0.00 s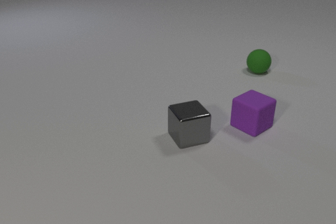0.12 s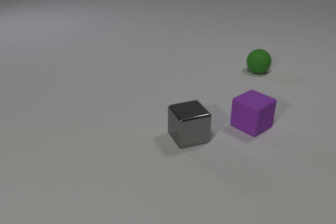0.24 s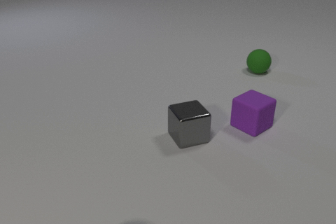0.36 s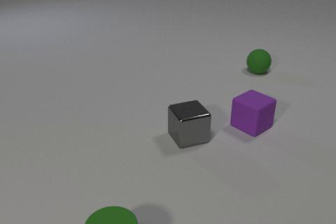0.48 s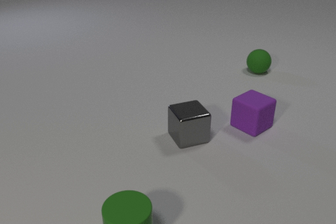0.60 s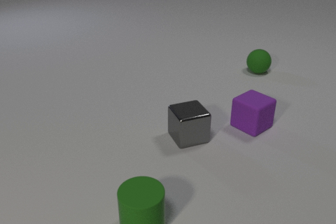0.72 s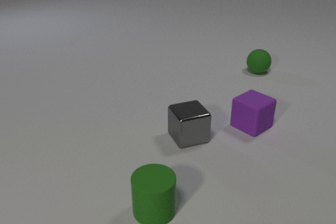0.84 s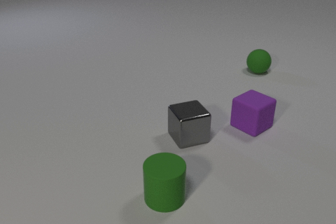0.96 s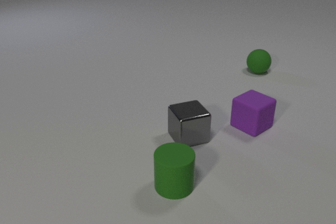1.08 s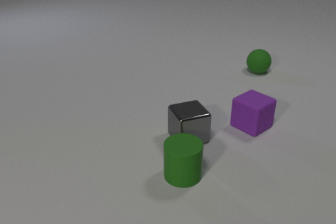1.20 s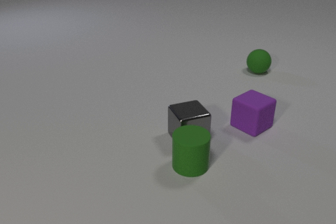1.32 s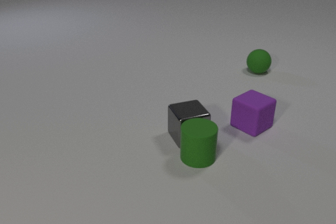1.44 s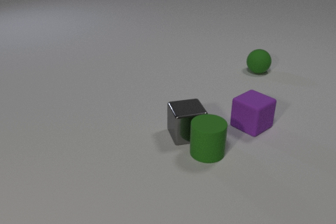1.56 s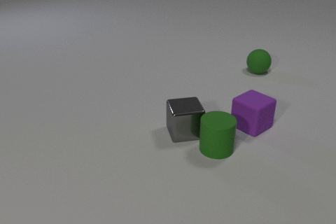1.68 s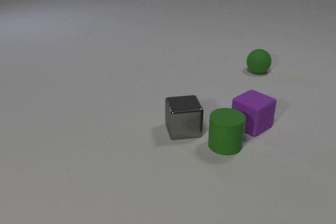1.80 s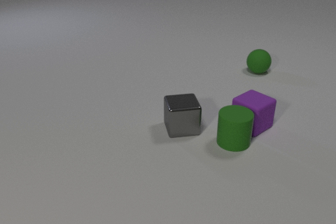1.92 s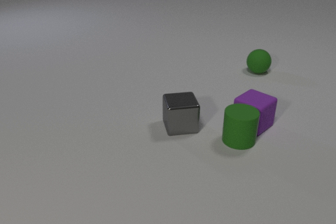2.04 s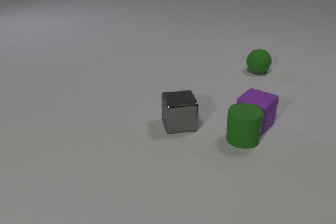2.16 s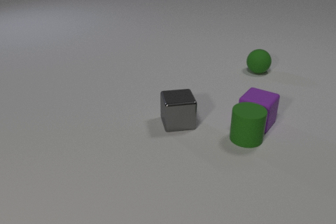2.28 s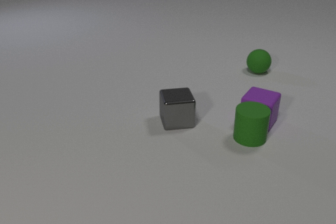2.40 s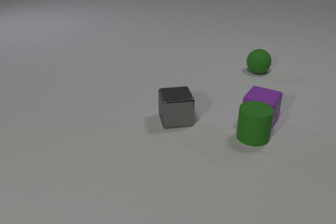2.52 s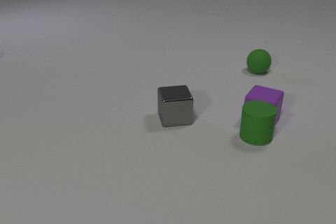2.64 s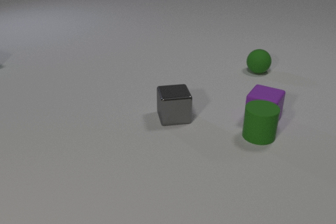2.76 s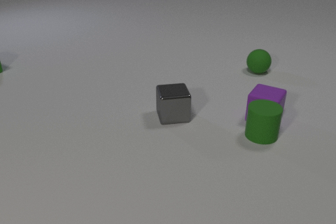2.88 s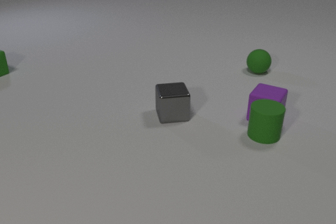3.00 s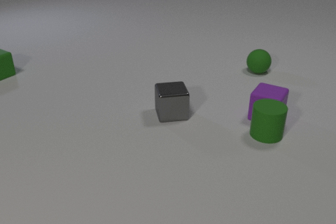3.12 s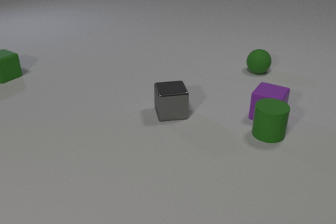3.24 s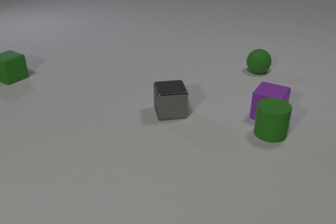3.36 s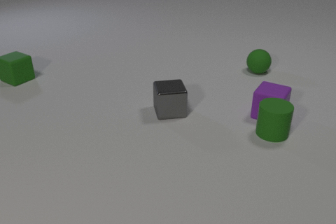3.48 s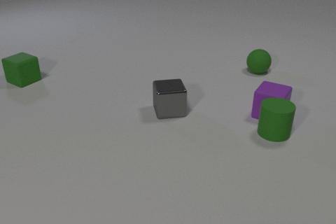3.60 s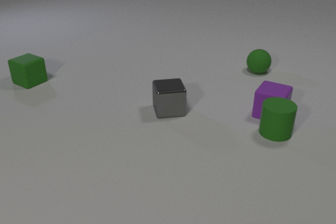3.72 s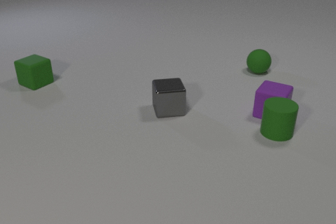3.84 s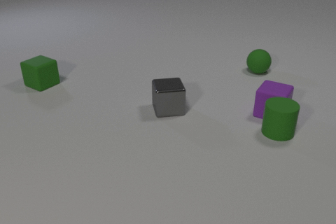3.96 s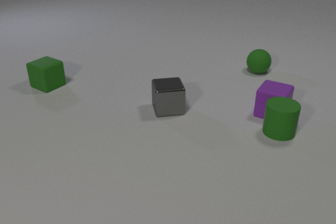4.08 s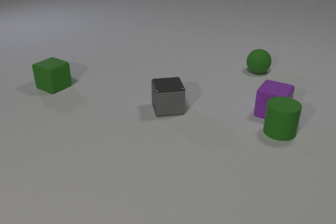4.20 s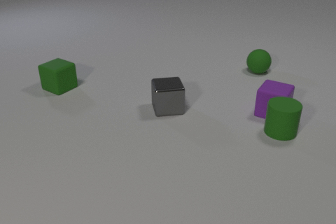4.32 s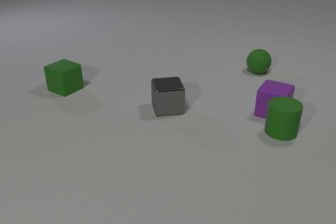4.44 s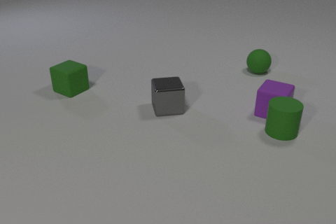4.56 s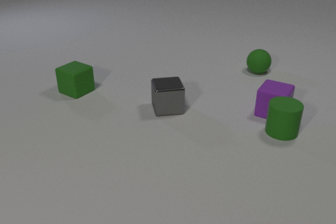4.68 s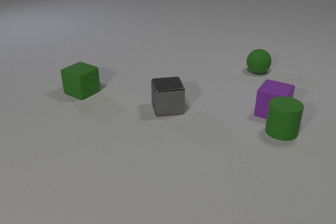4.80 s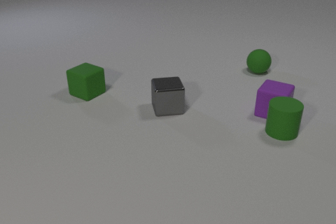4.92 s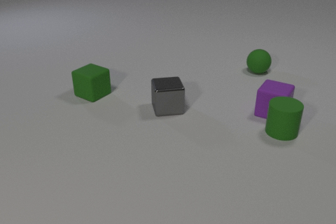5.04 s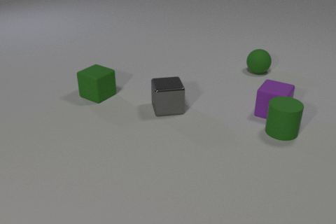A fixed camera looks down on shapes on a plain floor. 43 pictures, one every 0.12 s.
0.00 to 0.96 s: The green rubber cylinder comes in at the bottom edge, slides away from the camera and to the right.
0.96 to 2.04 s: The green rubber cylinder slides away from the camera and to the right. The gray metal cube slides away from the camera and to the left. The green rubber cylinder and the gray metal cube collide. The green rubber cylinder and the purple rubber cube collide.
2.04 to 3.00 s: The green rubber cylinder slides to the right and away from the camera. The gray metal cube slides away from the camera. The purple rubber cube slides away from the camera and to the right. The green rubber cube comes in at the left edge, slides toward the camera and to the right.
3.00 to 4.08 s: The green rubber cylinder slides to the right and away from the camera. The gray metal cube slides away from the camera. The purple rubber cube slides away from the camera. The green rubber cube slides to the right and toward the camera.
4.08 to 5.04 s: The green rubber cube slides to the right and toward the camera.
Are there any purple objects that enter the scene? no.
How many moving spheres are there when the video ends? 0.
What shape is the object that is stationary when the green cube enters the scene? sphere.
